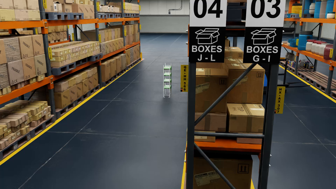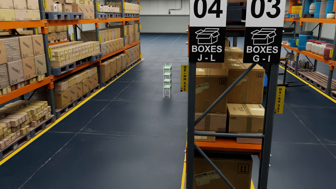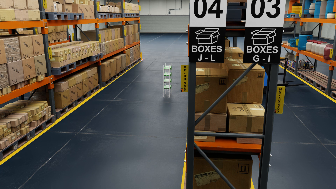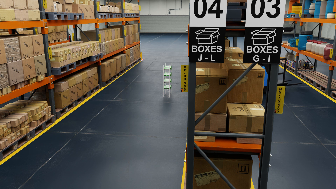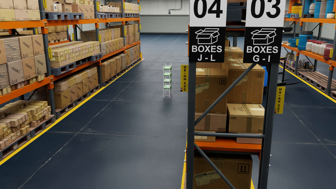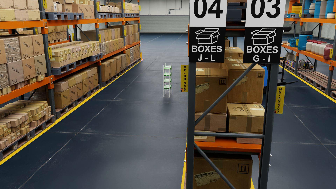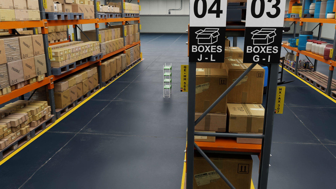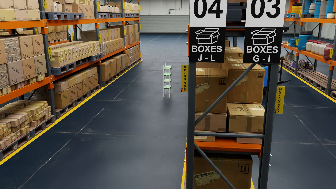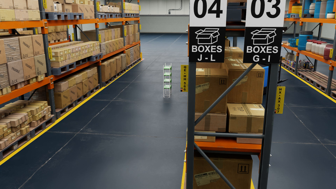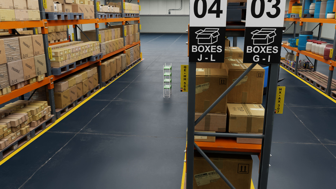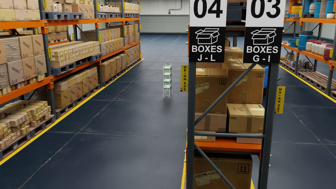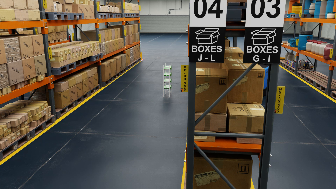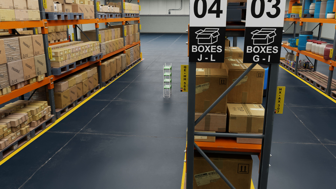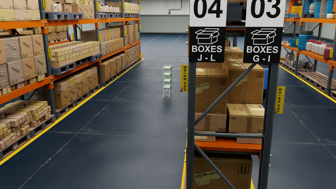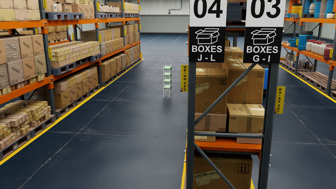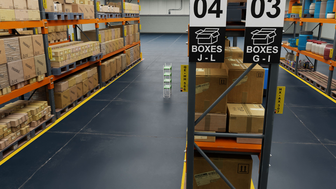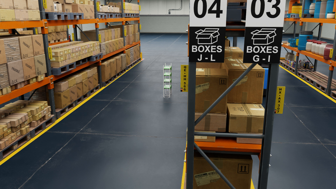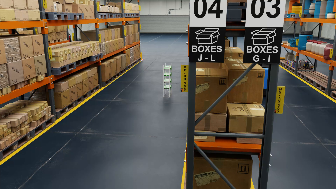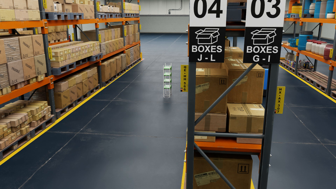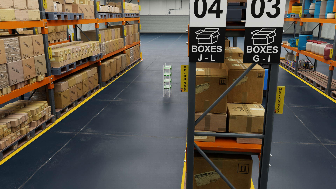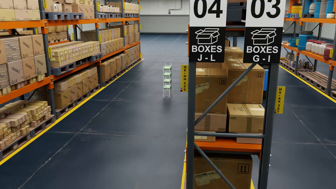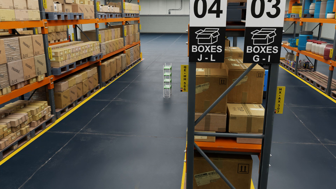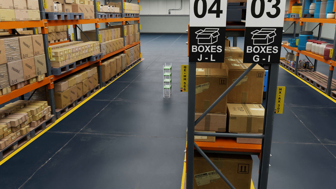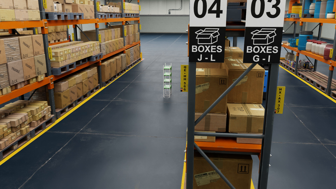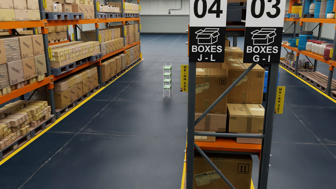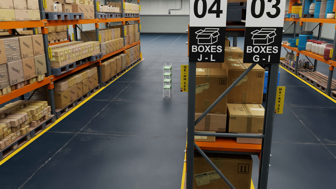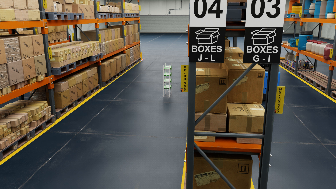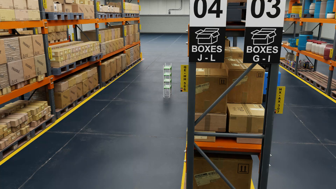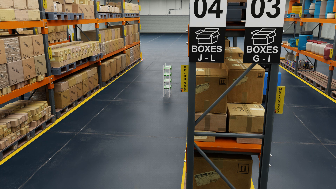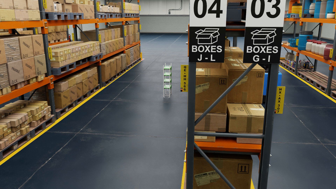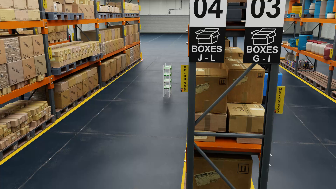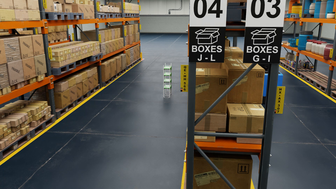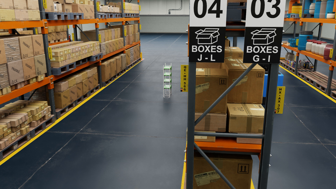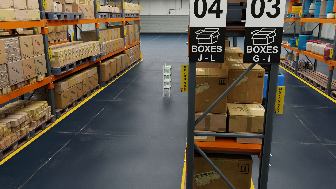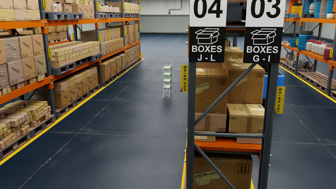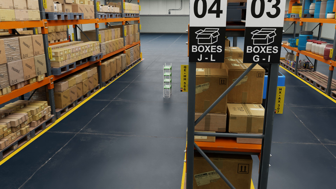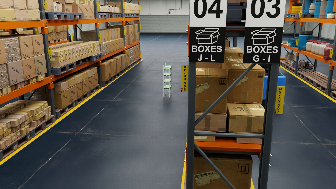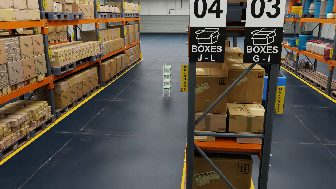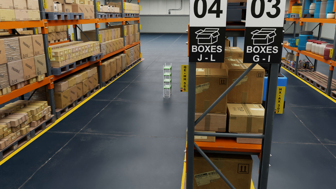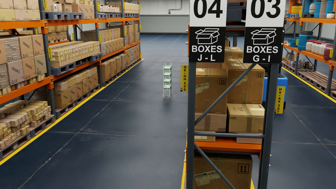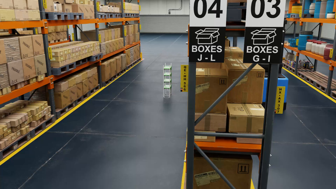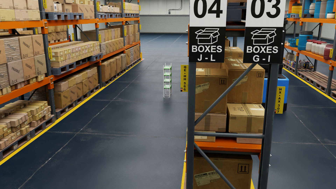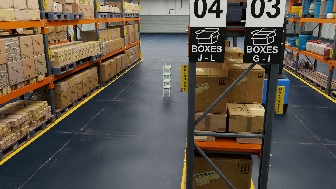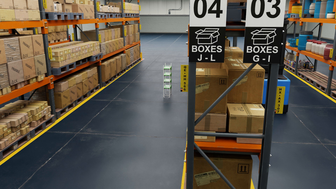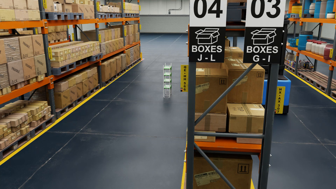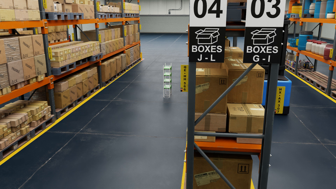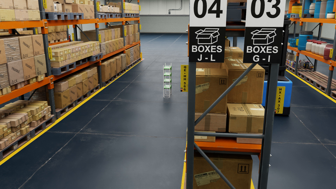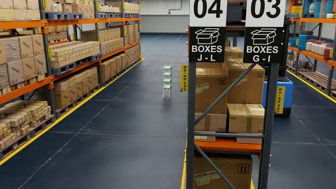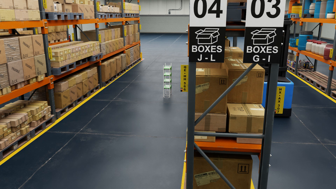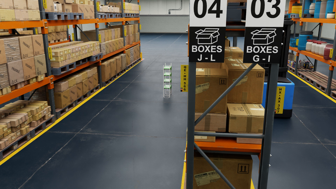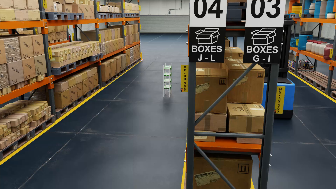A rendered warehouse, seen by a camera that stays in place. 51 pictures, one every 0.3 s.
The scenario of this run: A forklift runs into an object in its way.
